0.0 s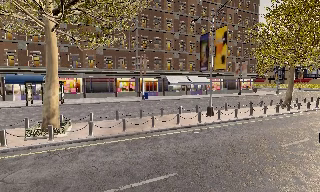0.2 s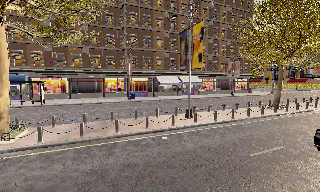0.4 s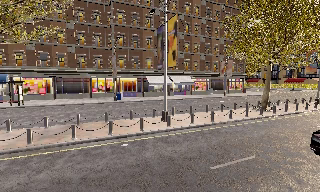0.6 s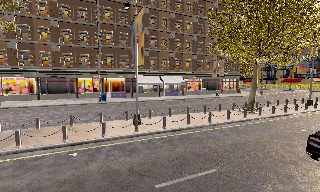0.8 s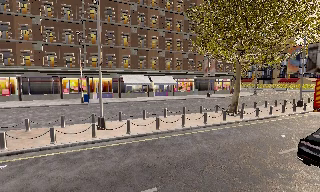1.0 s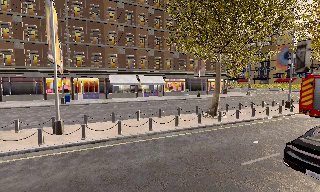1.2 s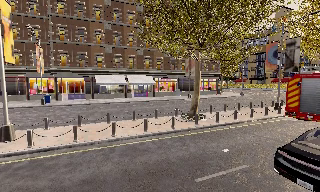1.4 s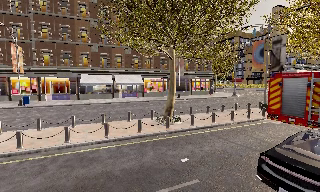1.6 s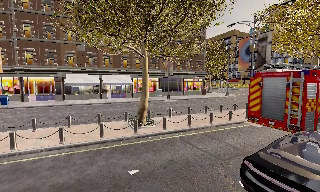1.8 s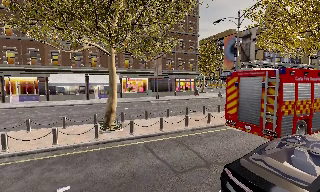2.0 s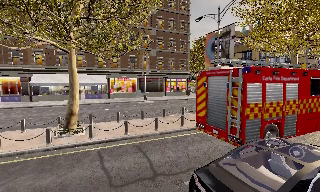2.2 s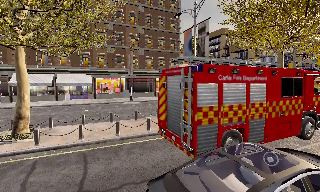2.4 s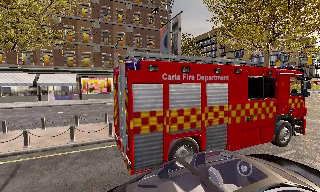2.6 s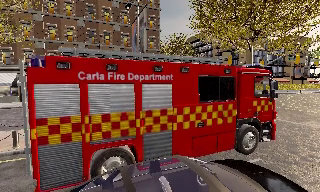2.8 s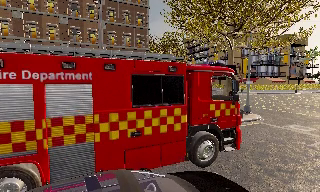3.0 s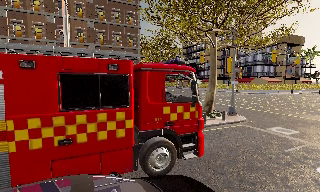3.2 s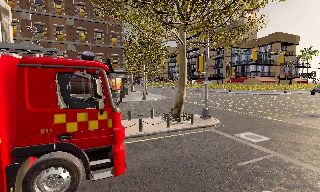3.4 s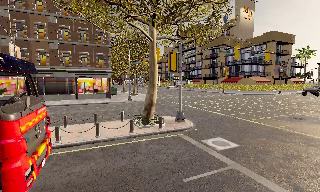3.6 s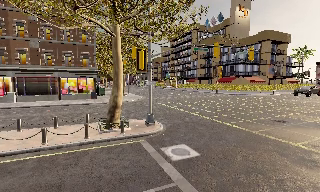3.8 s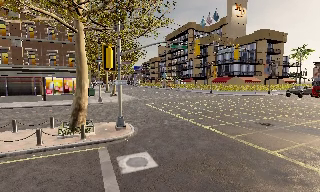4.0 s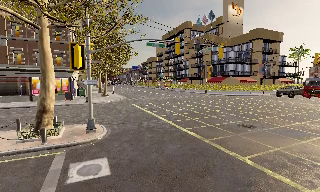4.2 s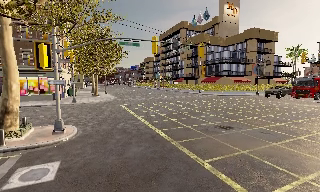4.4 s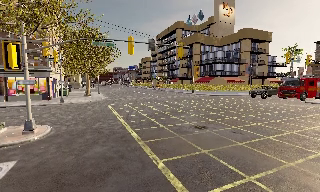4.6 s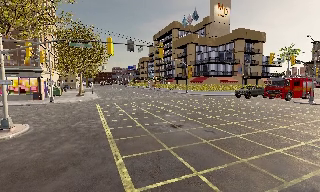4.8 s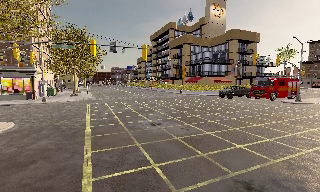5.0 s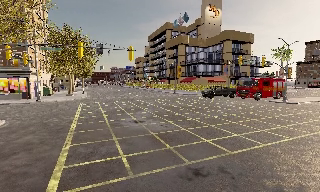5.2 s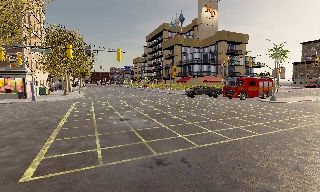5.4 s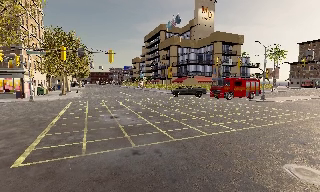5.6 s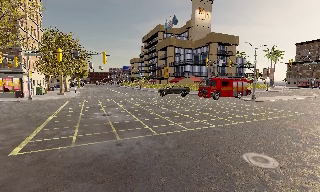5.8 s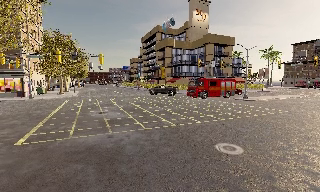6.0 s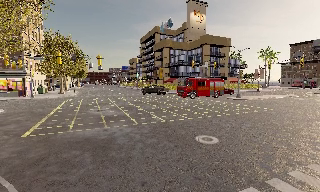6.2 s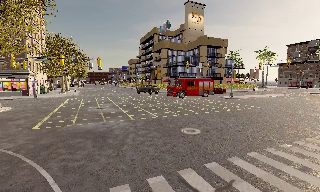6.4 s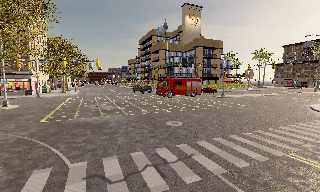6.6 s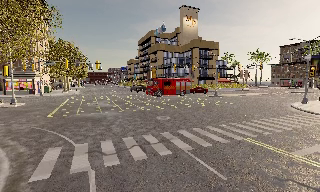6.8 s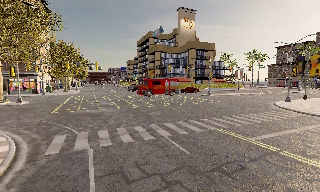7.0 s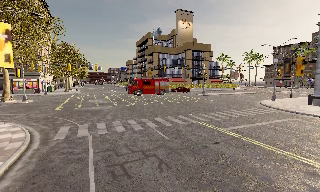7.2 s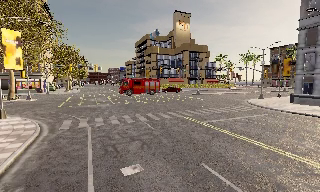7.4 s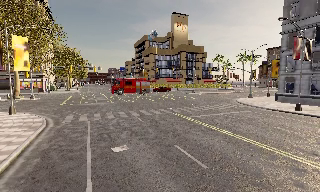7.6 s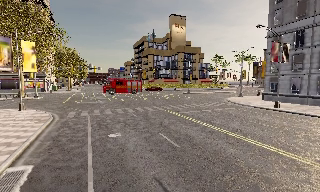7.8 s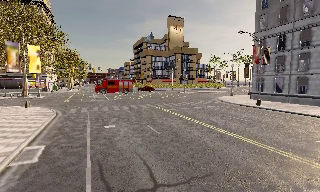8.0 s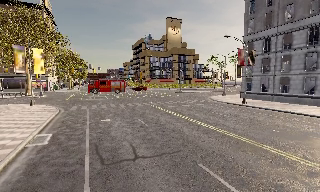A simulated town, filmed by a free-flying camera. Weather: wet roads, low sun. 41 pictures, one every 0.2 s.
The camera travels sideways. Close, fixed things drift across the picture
to the left.
0.0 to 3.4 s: The camera travels to its right and forward, about 35 m, so close, fixed things drift to the left.
3.4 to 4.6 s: The camera travels to its right, about 10 m, so close, fixed things drift to the left.
4.6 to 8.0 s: The camera travels backward and to its right, about 25 m, so what stands in front gets smaller.
The film runs forward here.
